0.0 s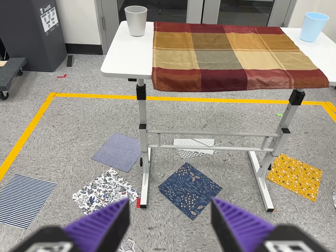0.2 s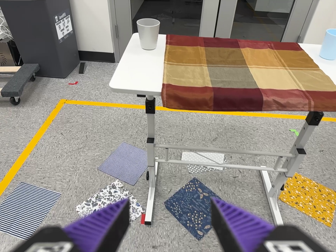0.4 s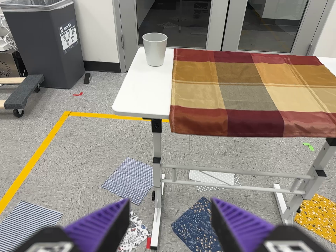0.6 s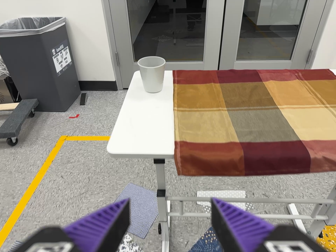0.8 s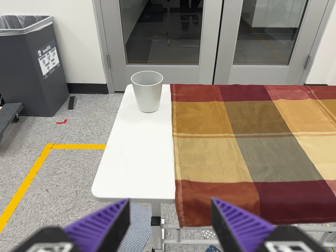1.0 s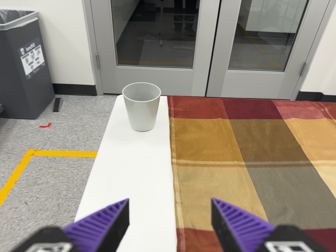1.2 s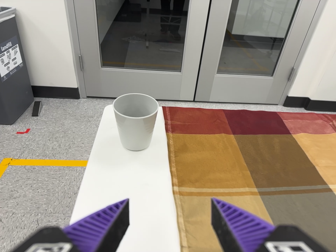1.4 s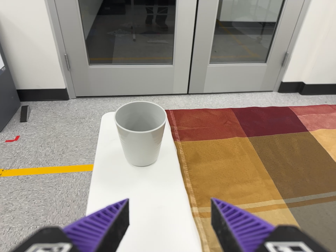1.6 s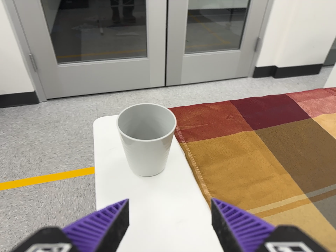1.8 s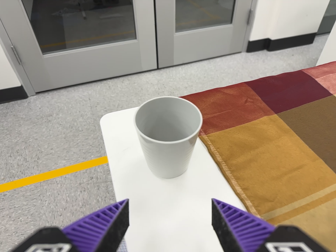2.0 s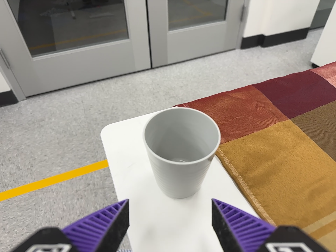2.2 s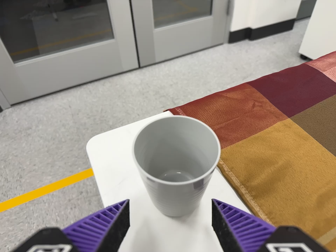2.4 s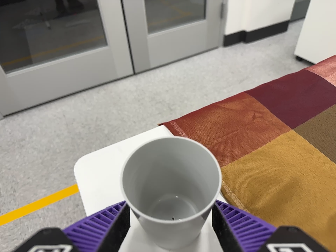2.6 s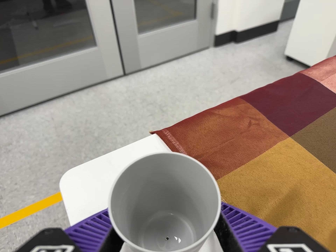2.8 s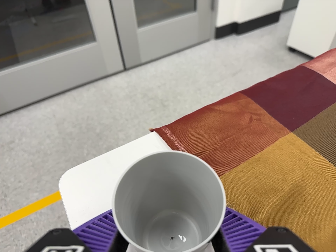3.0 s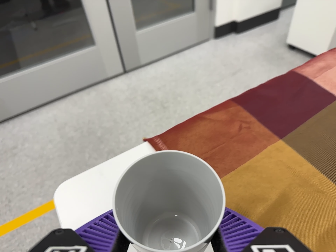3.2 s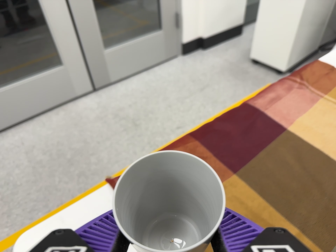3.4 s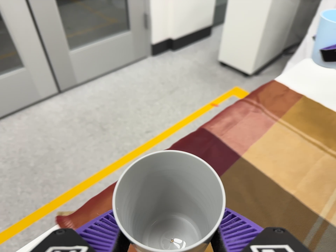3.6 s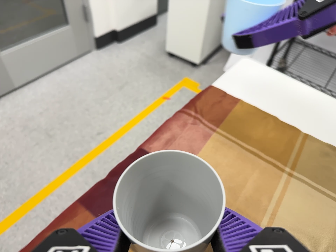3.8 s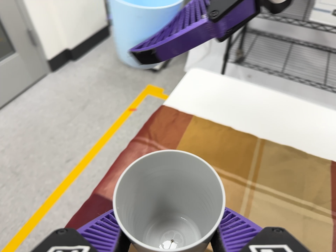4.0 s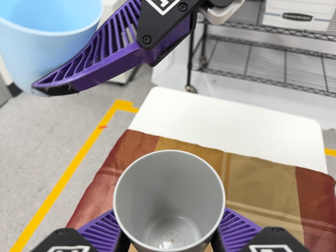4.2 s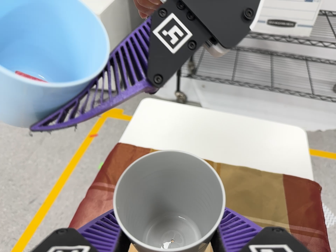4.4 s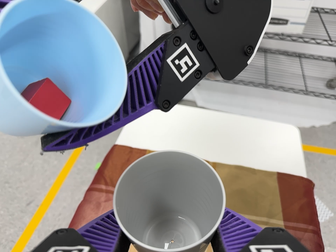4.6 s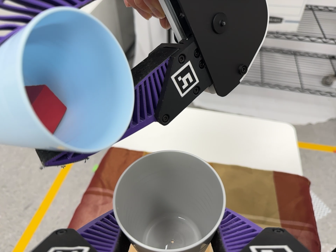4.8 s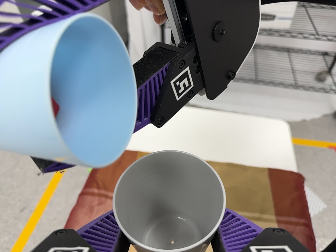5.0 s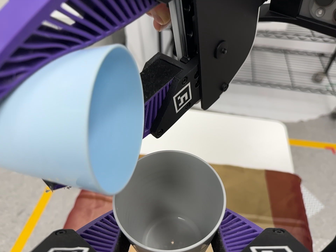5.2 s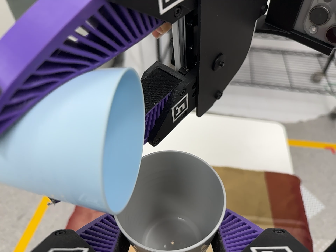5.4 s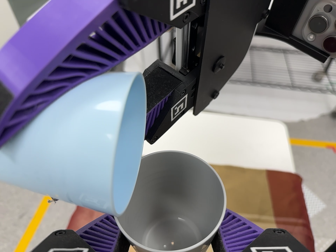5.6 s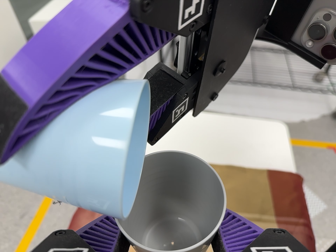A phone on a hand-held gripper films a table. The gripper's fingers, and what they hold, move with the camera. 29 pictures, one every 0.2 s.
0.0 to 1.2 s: The camera travels forward and toward the top of its view, about 50 cm, so what stands in front looms larger.
1.2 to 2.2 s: The camera pans to its right by about 15 degrees. It travels forward, to its left and toward the top of its view, about 24 cm, so what stands in front looms larger. Its aim tips toward the bottom of its view by about 10 degrees. It rolls about its line of sight by about 20 degrees, and the scene rotates counterclockwise.
2.2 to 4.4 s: The camera swings to its right by about 35 degrees, and the scene slides to the left. It travels toward the top of its view and to its right, about 36 cm, so close, fixed things drift downward. It rolls about its line of sight by about 35 degrees, and the scene rotates counterclockwise.
4.4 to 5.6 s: The camera shifts only a little, or ends up much as it began.
The film runs forward here.
